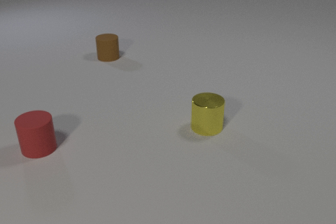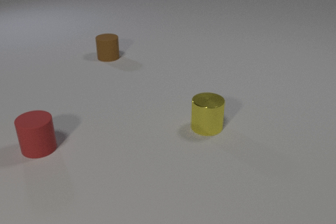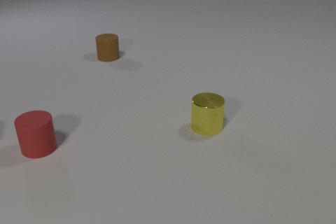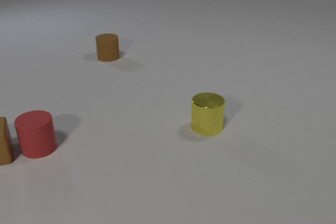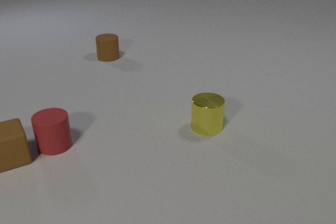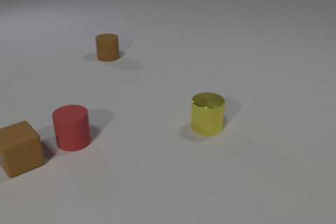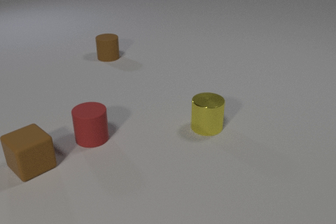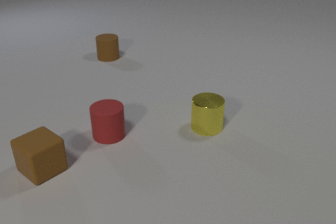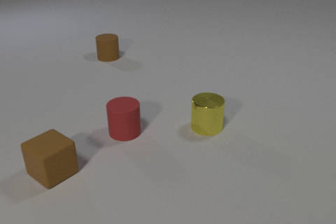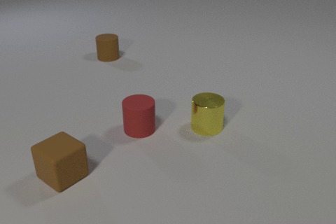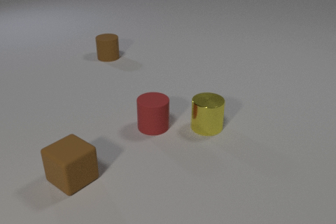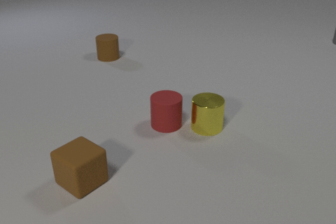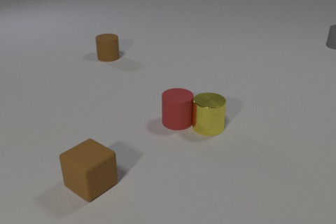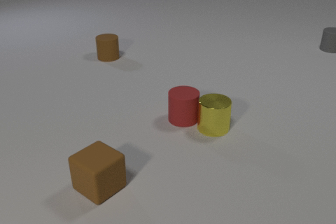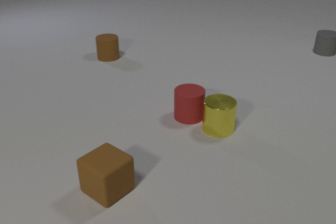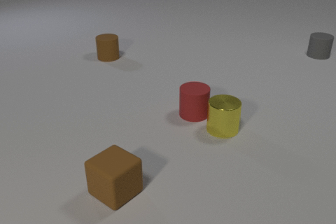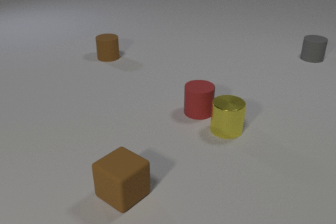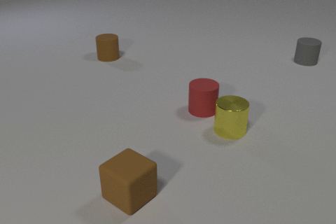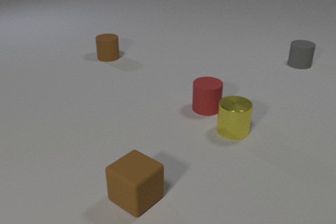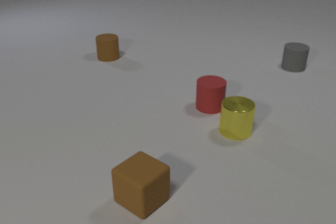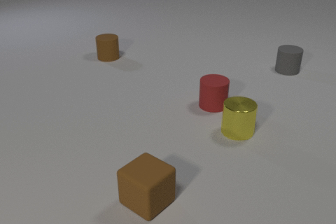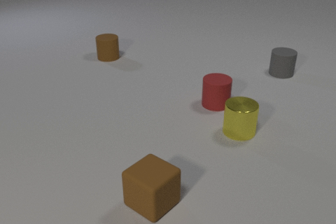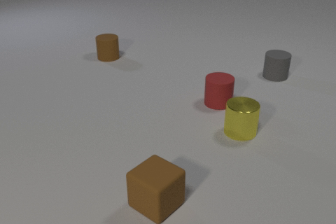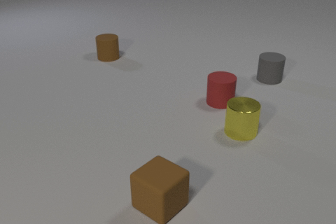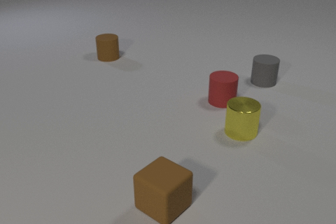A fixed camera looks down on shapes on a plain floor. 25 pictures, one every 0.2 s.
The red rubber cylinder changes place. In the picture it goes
to the right.
The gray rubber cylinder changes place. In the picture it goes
toward the camera.
0.0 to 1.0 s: The brown rubber cube comes in at the left edge, slides to the right and toward the camera. The red rubber cylinder slides to the right. The brown rubber cube and the red rubber cylinder collide.
1.0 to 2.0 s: The brown rubber cube slides to the right and toward the camera. The red rubber cylinder slides to the right.
2.0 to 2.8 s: The brown rubber cube slides to the right and toward the camera. The red rubber cylinder slides to the right and away from the camera. The yellow metal cylinder slides to the right. The gray rubber cylinder comes in at the right edge, slides toward the camera and to the left. The red rubber cylinder and the yellow metal cylinder collide.
2.8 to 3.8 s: The brown rubber cube slides to the right and toward the camera. The red rubber cylinder slides away from the camera and to the right. The yellow metal cylinder slides to the right. The gray rubber cylinder slides toward the camera and to the left.
3.8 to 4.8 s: The brown rubber cube slides to the right and toward the camera. The red rubber cylinder slides away from the camera and to the right. The gray rubber cylinder slides toward the camera and to the left.
How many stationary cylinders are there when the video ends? 2.
What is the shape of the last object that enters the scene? cylinder.
How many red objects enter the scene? 0.
